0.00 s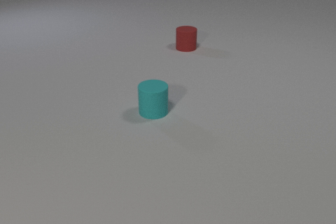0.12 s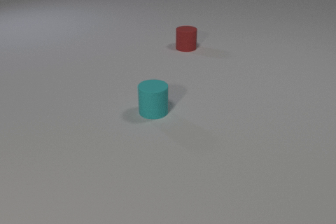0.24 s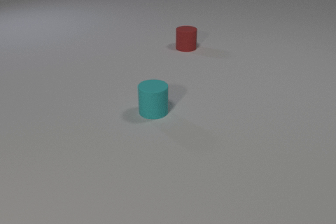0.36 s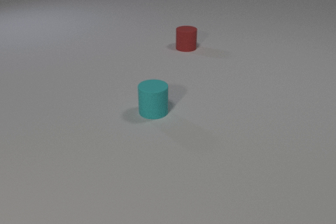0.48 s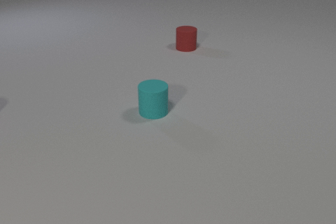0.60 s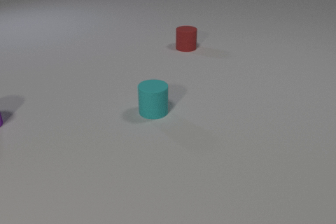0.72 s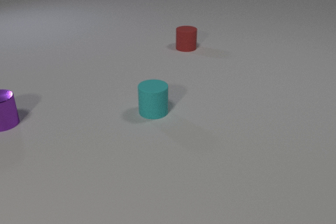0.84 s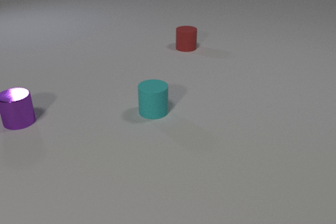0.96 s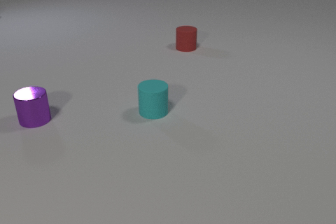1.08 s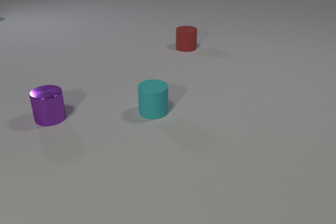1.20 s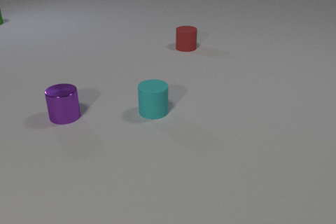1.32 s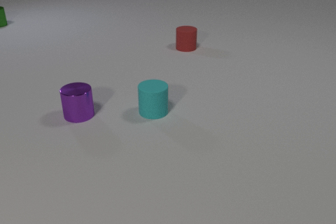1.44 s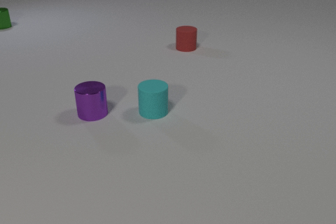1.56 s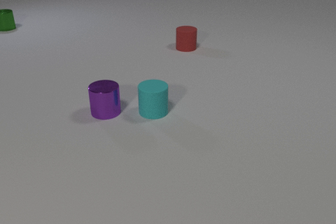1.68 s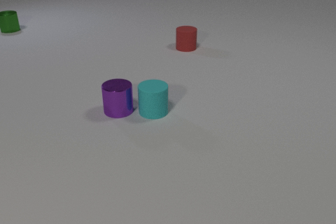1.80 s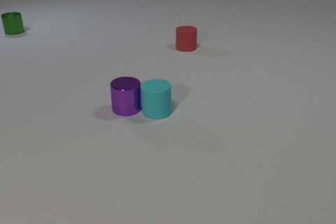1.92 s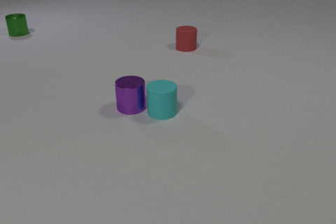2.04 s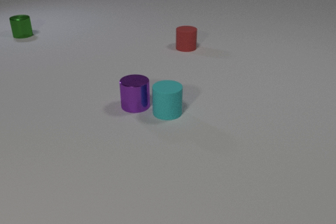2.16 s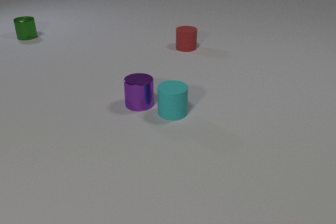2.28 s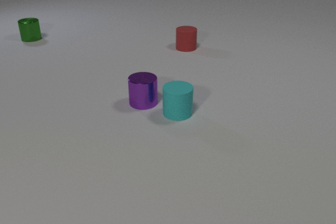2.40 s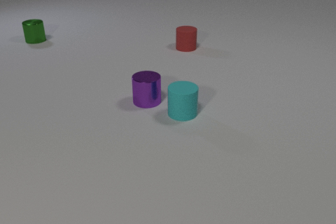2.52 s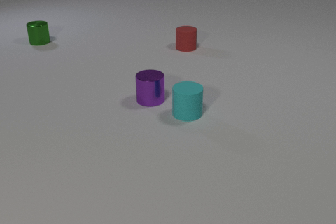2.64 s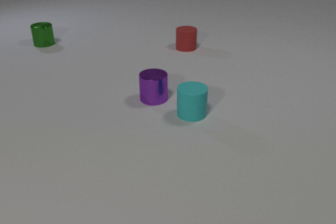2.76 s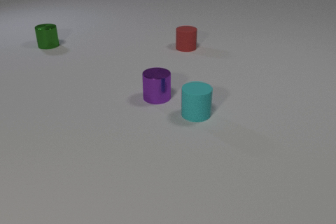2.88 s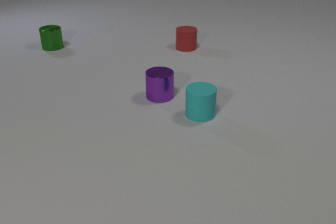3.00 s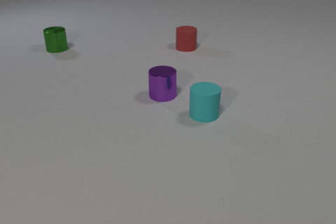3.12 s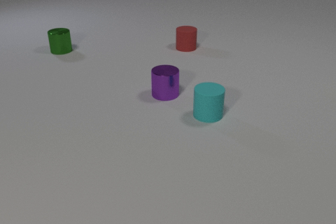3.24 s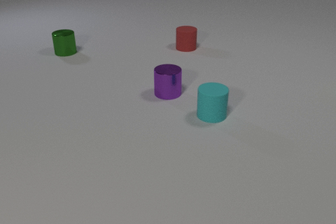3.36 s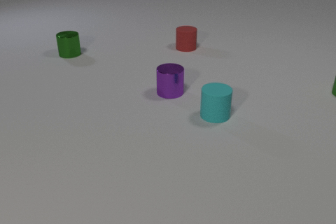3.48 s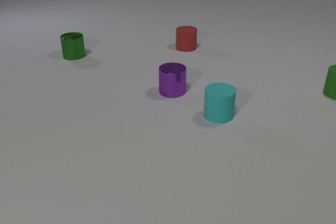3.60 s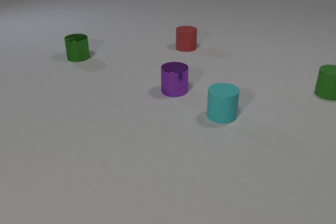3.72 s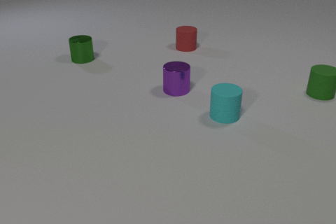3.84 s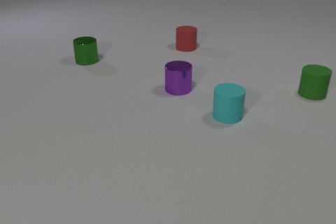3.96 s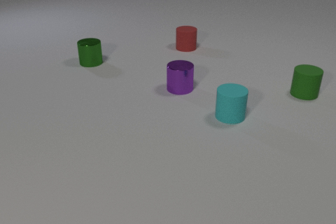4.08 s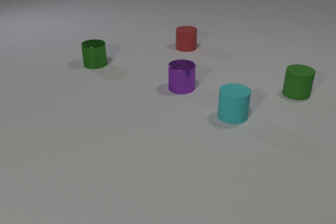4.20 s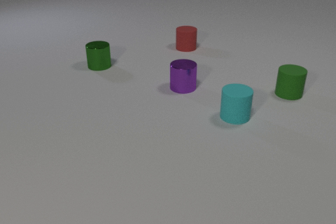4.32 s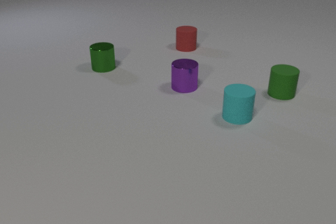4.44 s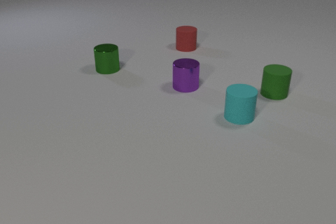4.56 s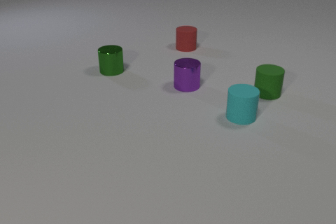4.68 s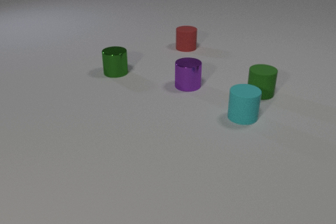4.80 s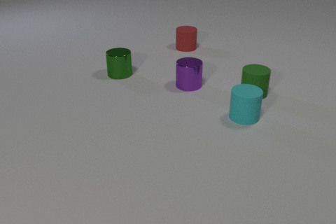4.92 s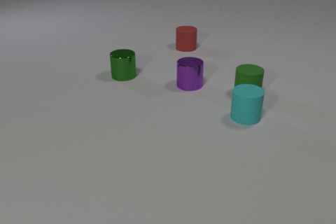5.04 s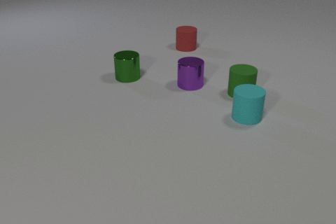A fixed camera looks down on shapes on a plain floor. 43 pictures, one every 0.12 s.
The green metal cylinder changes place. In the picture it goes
toward the camera.
The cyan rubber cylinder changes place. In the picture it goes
to the right.
0.00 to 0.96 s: The purple metal cylinder comes in at the left edge, slides to the right.
0.96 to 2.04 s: The purple metal cylinder slides to the right. The cyan rubber cylinder slides to the right. The green metal cylinder comes in at the left edge, slides toward the camera and to the right. The purple metal cylinder and the cyan rubber cylinder collide.
2.04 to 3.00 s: The purple metal cylinder slides to the right and away from the camera. The cyan rubber cylinder slides to the right. The green metal cylinder slides toward the camera and to the right.
3.00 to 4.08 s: The purple metal cylinder slides to the right and away from the camera. The cyan rubber cylinder slides to the right. The green metal cylinder slides toward the camera and to the right. The green rubber cylinder comes in at the right edge, slides to the left.
4.08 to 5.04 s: The purple metal cylinder slides to the right and away from the camera. The cyan rubber cylinder slides to the right. The green metal cylinder slides toward the camera and to the right. The green rubber cylinder slides to the left.
Are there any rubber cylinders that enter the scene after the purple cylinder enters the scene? yes.
How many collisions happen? 1.
How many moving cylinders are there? 4.
